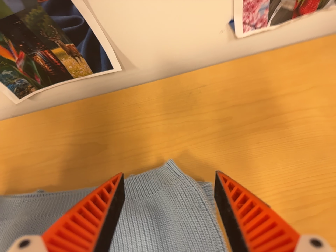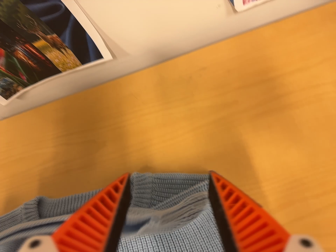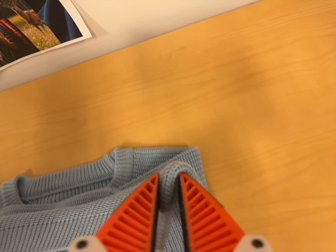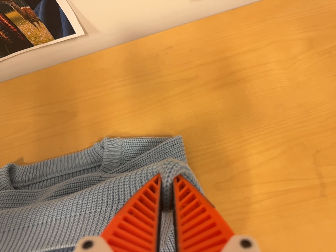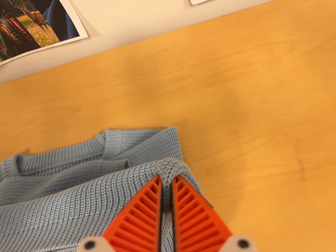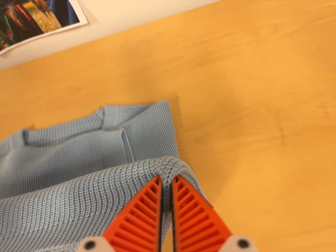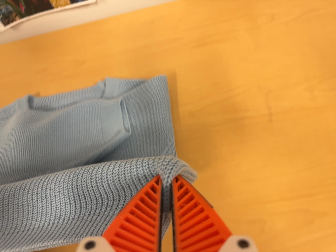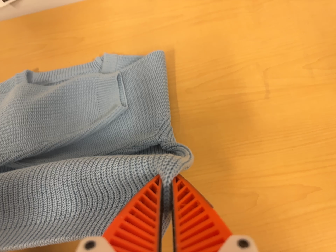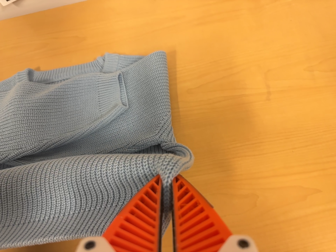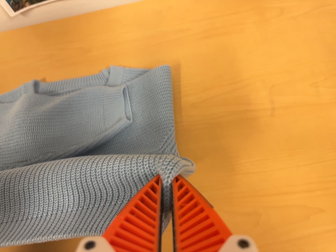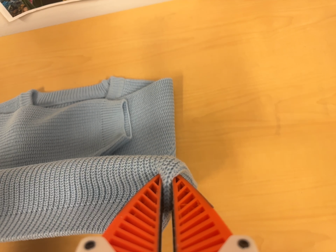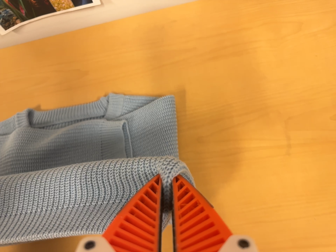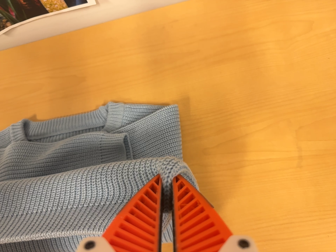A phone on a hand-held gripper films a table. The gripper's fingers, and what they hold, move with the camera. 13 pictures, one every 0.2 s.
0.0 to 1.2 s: The camera travels toward the bottom of its view and backward, about 16 cm, so close, fixed things drift upward.
1.2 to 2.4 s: The camera travels toward the top of its view and forward, about 12 cm.
The film runs backward here.
